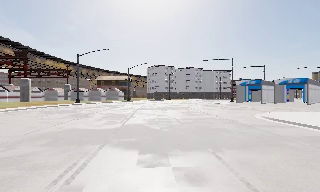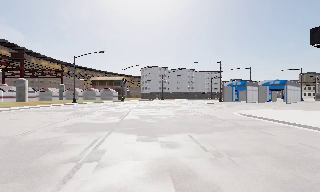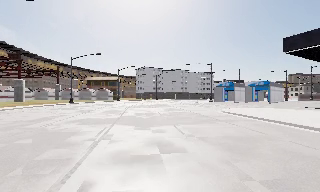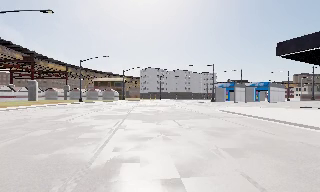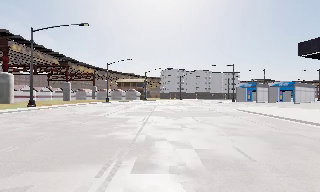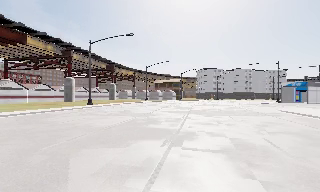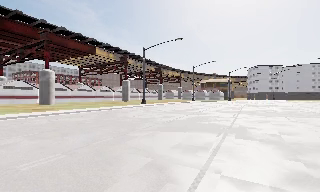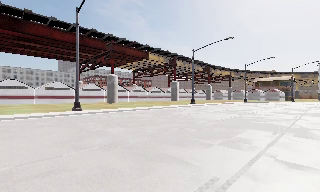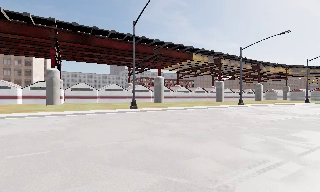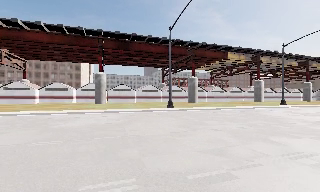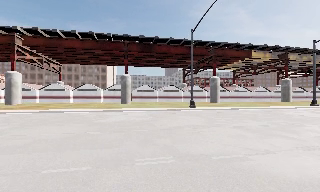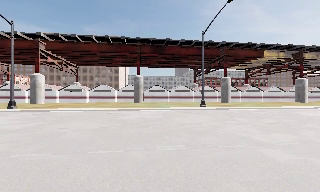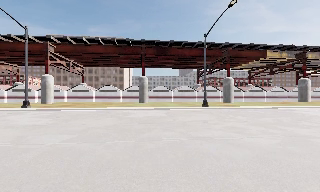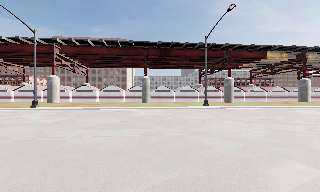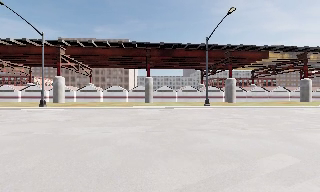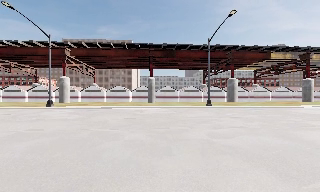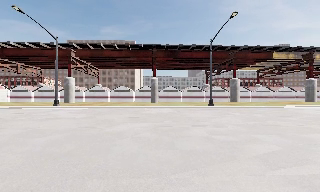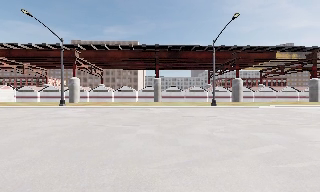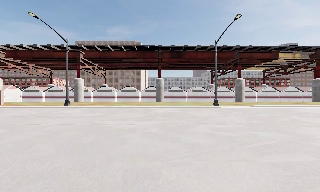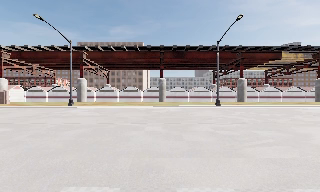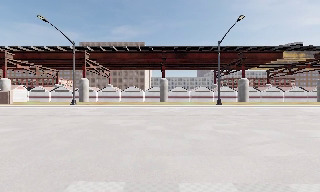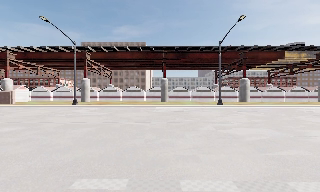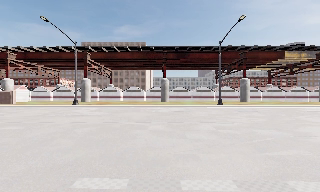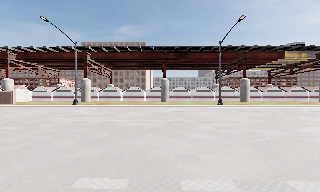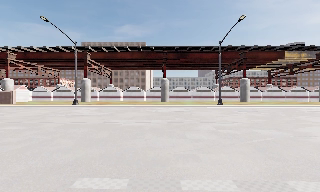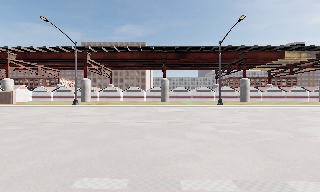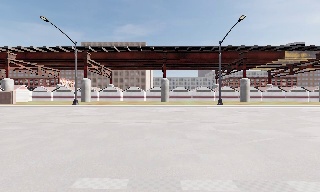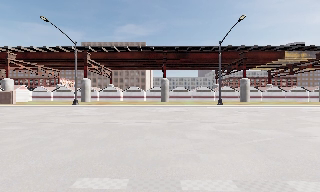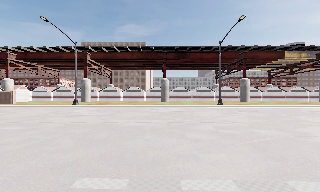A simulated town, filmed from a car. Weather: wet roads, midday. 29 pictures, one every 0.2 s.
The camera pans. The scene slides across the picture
to the right.
The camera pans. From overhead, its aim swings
counterclockwise.
0.0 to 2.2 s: The scene slides to the right, as the camera pans about 85 degrees to its left. It travels backward, about 18 m. It loses speed.
2.2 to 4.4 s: The camera travels backward, about 5 m, so what stands in front gets smaller. It loses speed.
4.4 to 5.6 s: The camera keeps its place and its aim.
The film runs backward here.
